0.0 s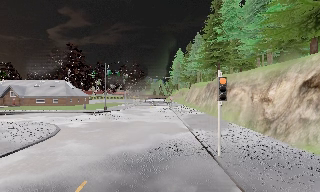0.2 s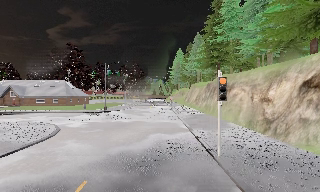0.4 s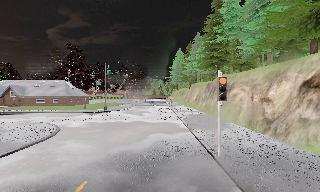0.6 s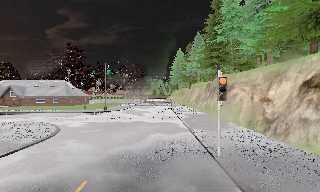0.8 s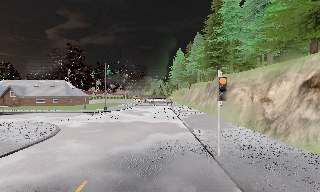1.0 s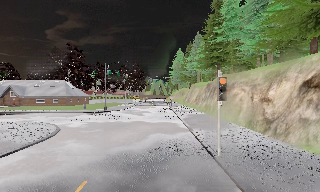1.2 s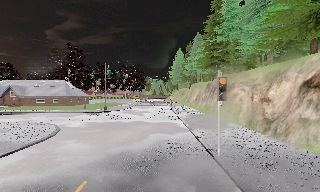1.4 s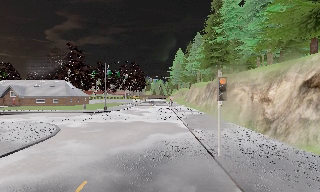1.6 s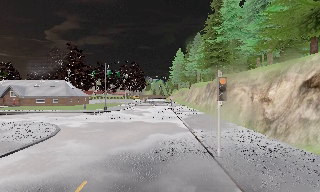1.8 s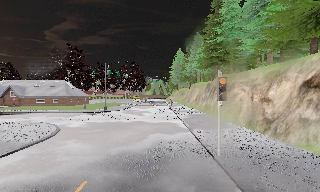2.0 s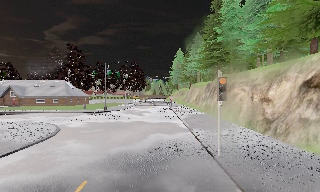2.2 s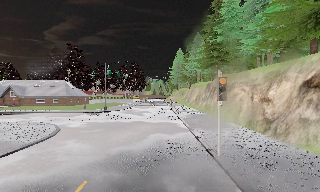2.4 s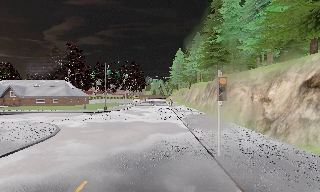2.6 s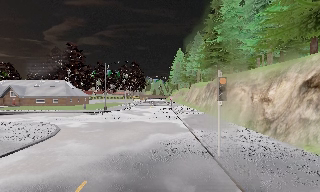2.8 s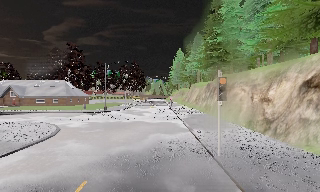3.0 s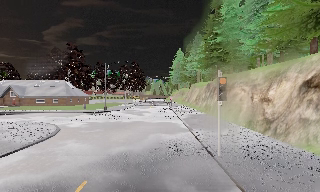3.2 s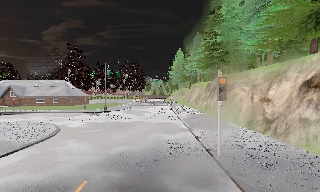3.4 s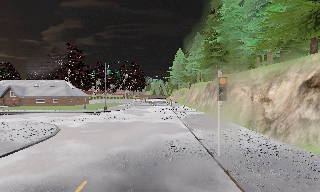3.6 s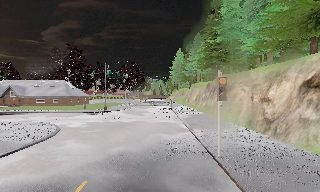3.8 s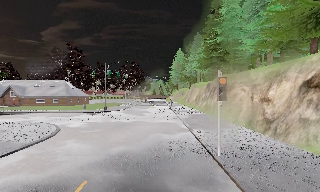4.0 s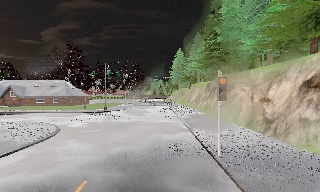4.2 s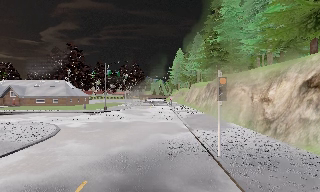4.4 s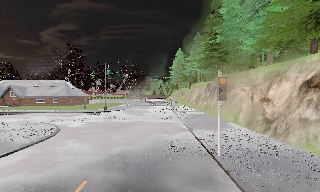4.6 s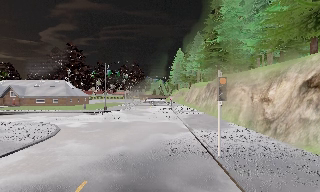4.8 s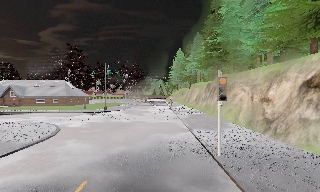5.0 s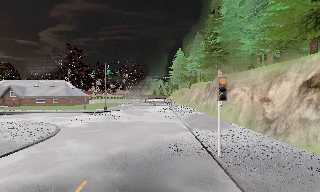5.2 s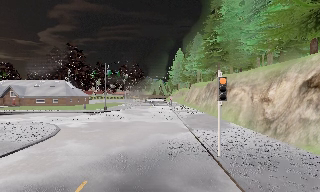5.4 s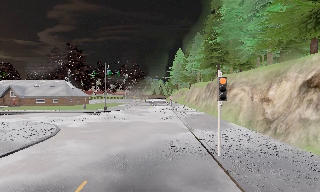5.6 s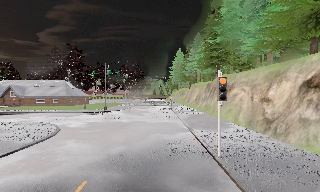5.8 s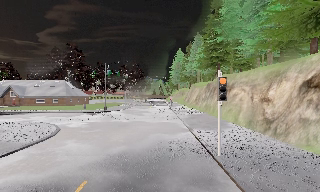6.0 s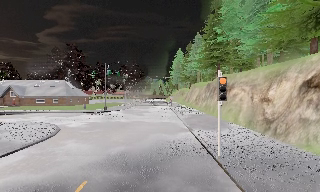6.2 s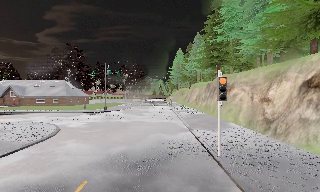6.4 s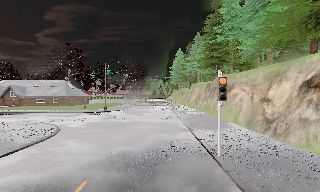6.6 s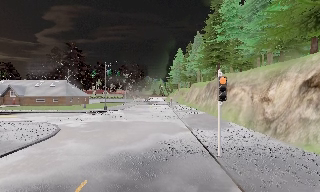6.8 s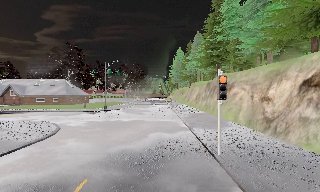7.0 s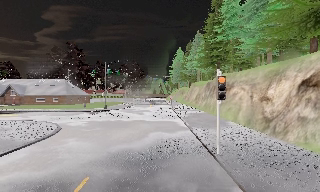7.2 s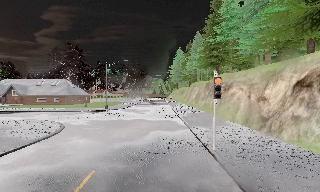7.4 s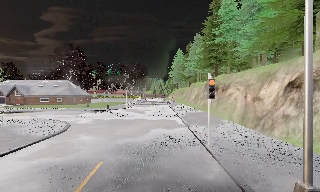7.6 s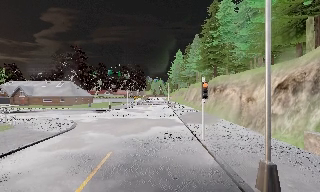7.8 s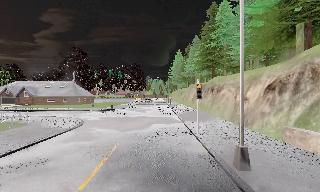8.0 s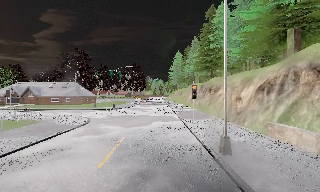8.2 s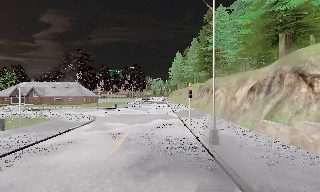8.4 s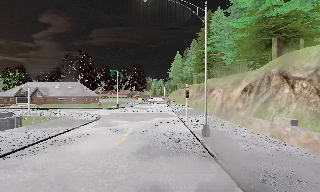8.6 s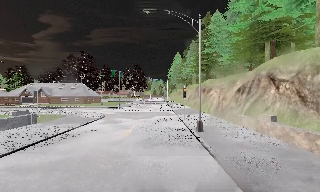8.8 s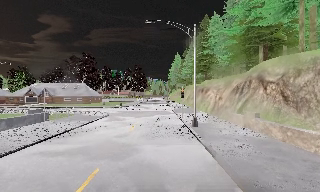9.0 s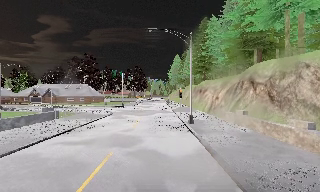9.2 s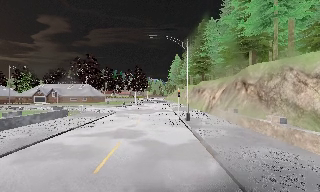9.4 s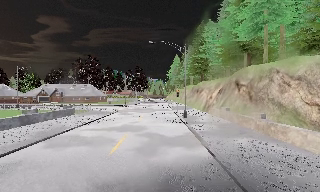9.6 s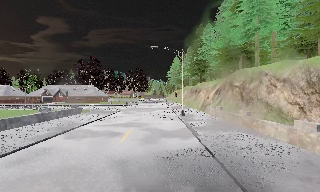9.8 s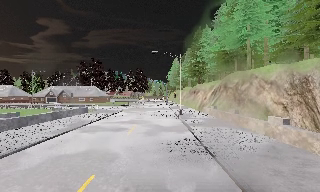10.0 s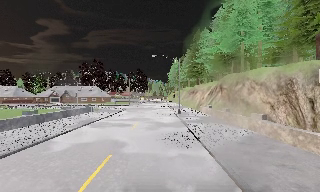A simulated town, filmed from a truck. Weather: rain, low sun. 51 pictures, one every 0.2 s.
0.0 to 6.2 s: The camera keeps its place and its aim.
6.2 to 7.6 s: The camera travels backward, about 2 m, so what stands in front gets smaller. It gains speed.
7.6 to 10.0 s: The camera travels backward, about 17 m, so what stands in front gets smaller.
The film runs backward here.
